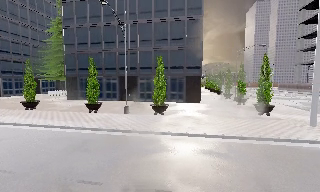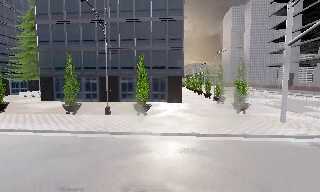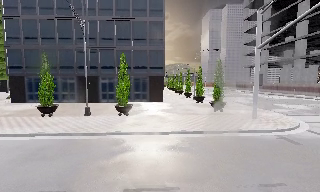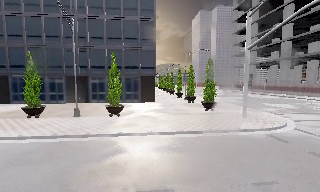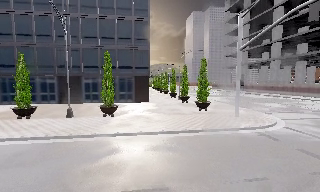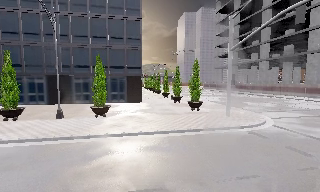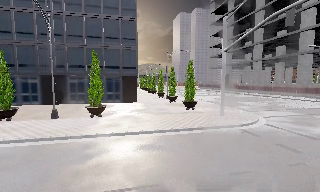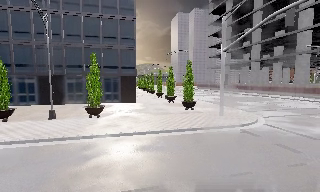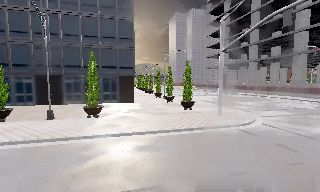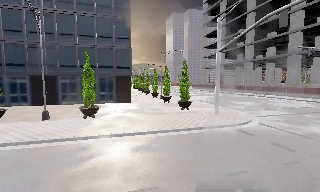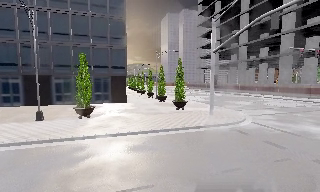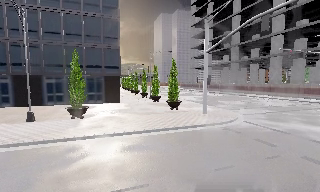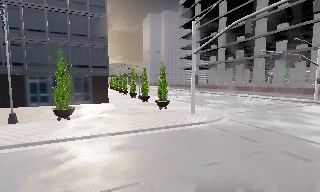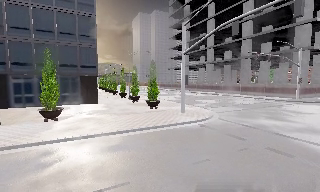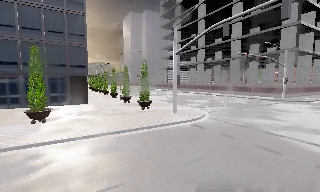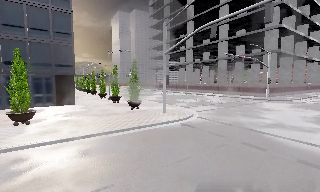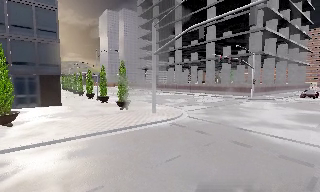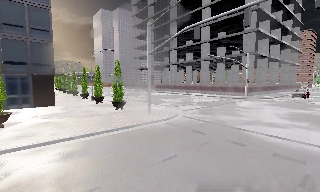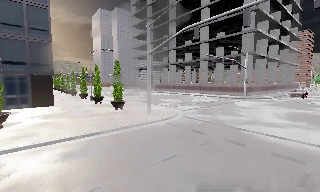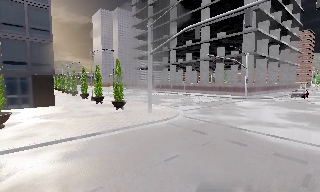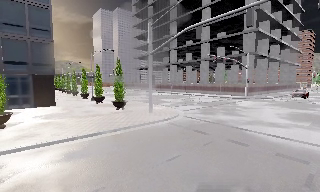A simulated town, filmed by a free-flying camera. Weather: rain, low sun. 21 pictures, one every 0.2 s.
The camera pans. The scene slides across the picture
to the left.
The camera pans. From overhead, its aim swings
clockwise.
0.0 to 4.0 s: The camera swings to its right by about 50 degrees, and the scene slides to the left. It travels to its left and backward, about 1 m.
The film runs forward here.
